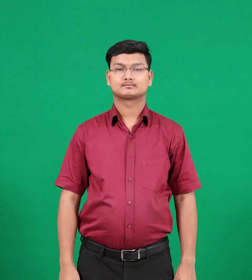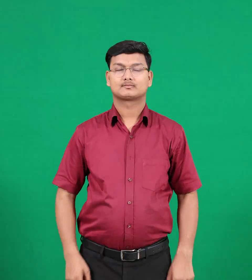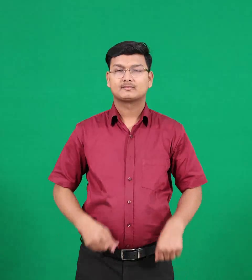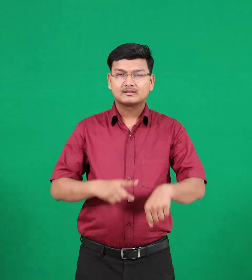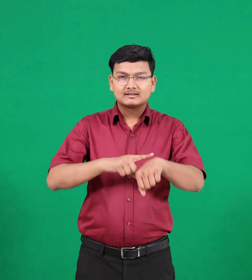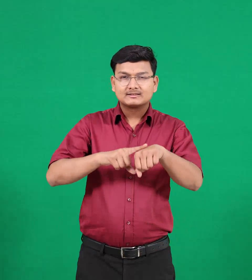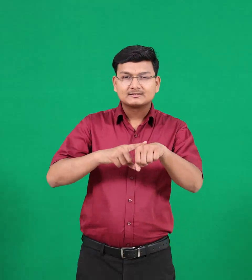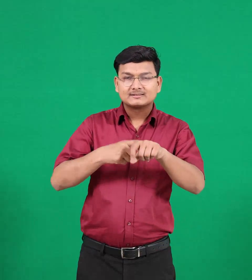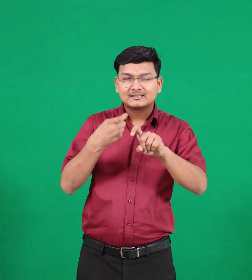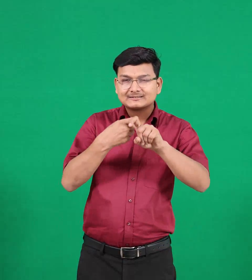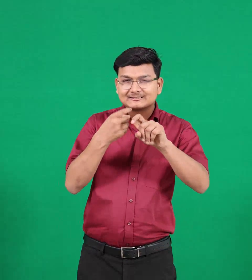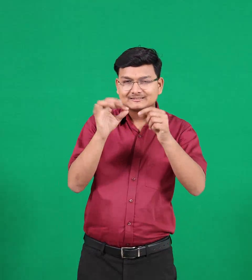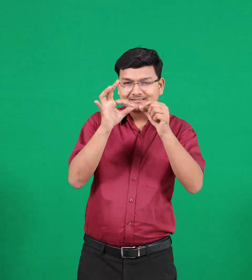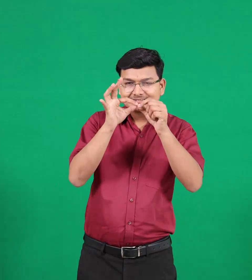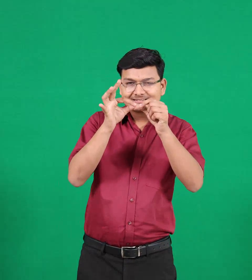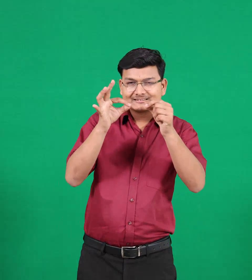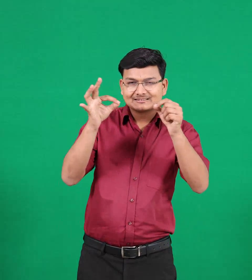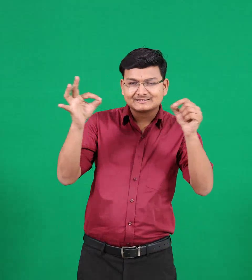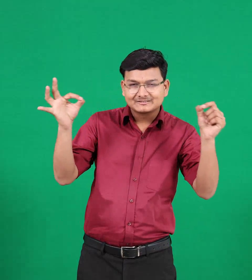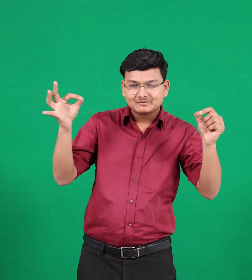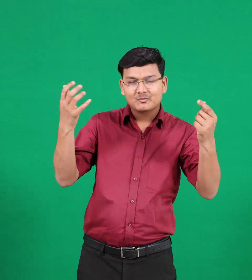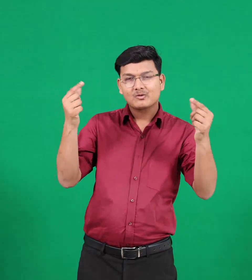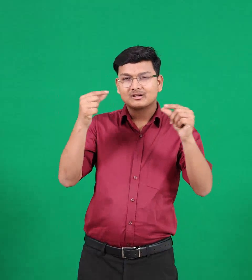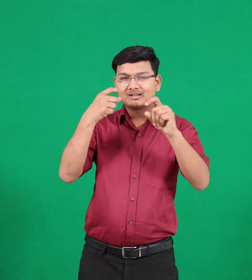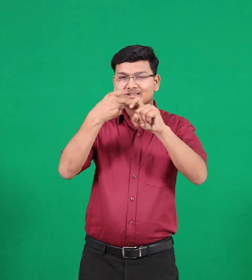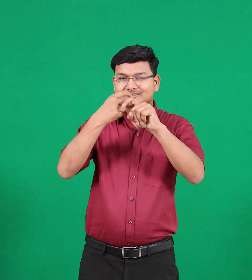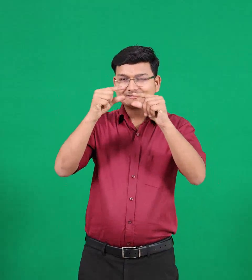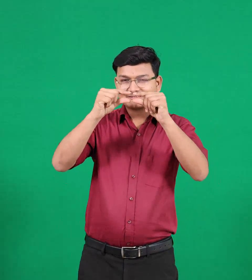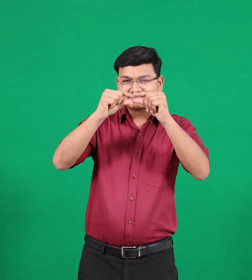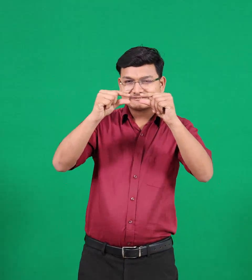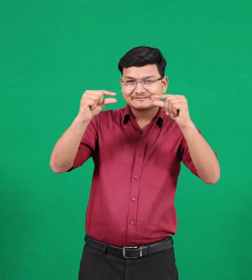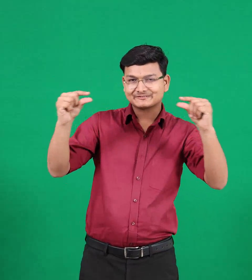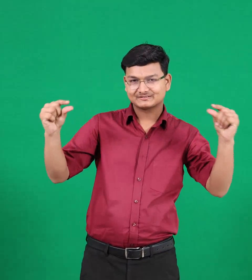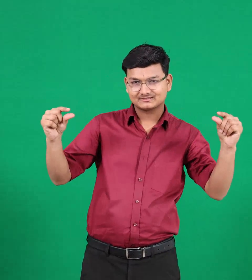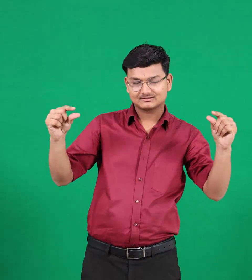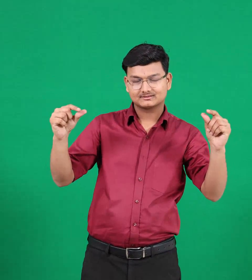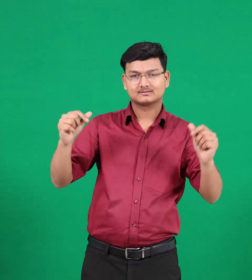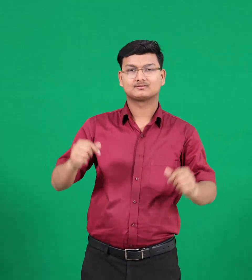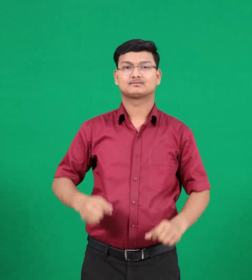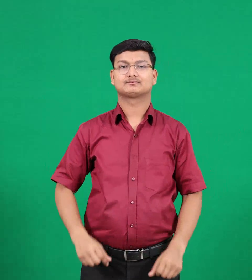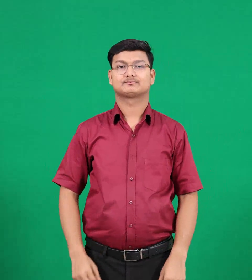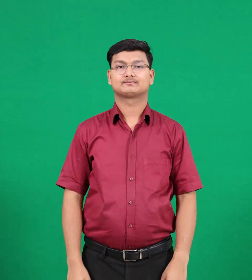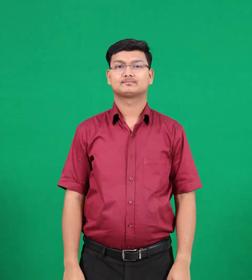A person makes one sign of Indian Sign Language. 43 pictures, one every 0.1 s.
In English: copper
